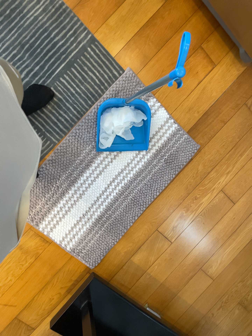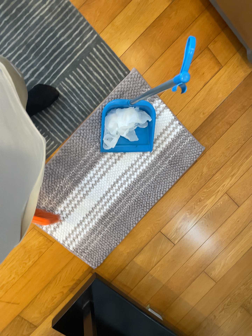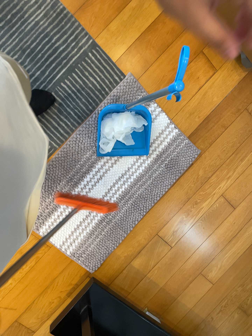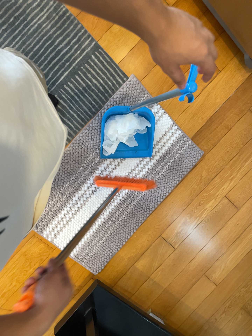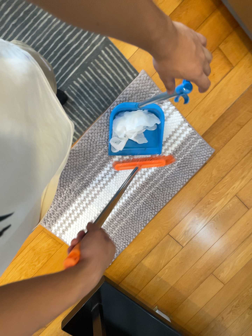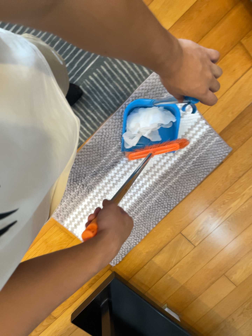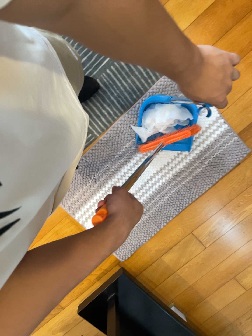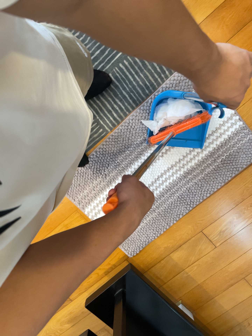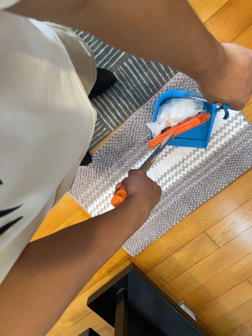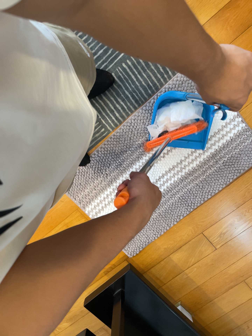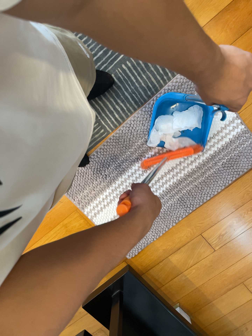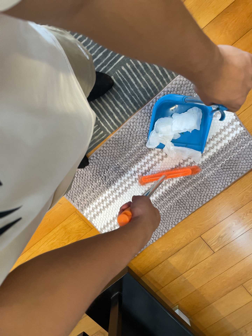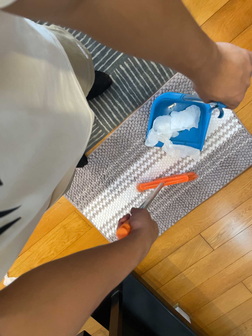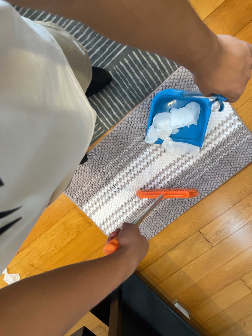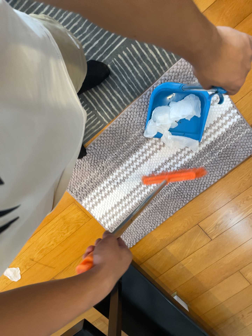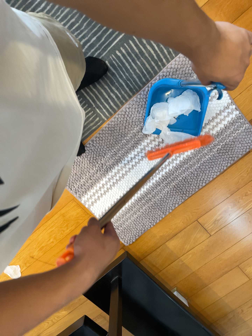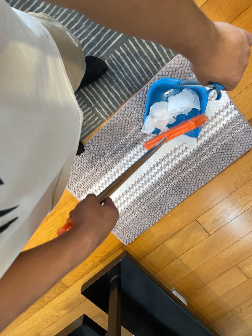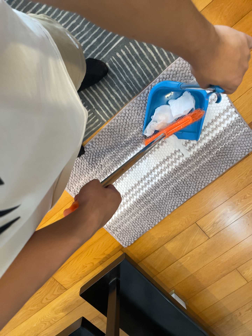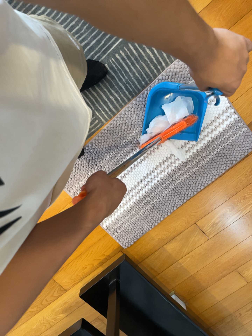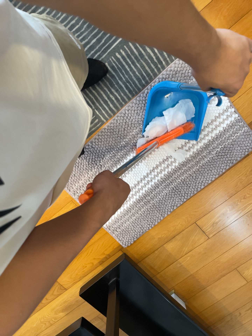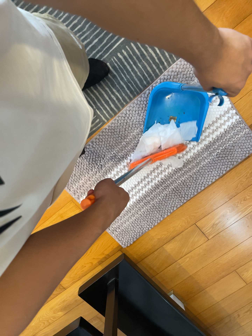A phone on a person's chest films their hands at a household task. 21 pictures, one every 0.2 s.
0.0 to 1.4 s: The scene slides to the right, as the camera pans about 10 degrees to its left. It travels toward the top of its view, about 10 cm.
1.4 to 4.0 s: The camera shifts only a little, or ends up much as it began.
The film runs backward here.
